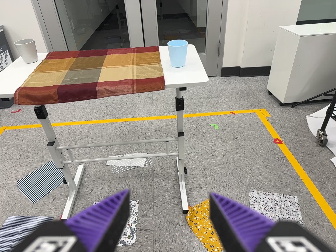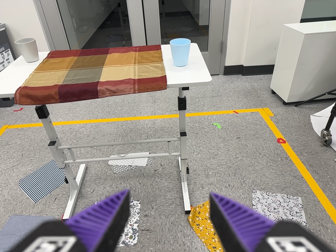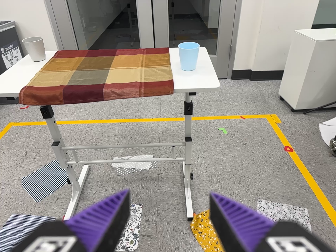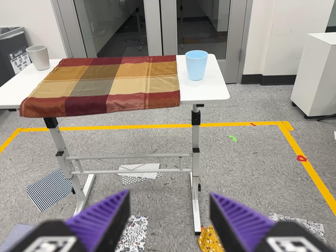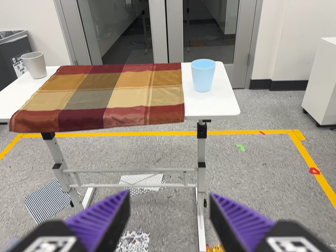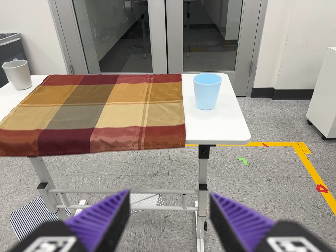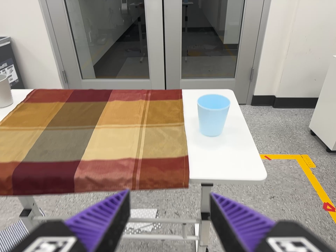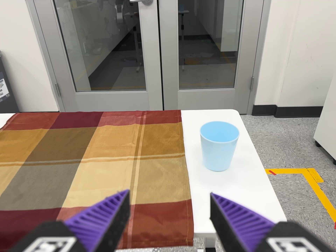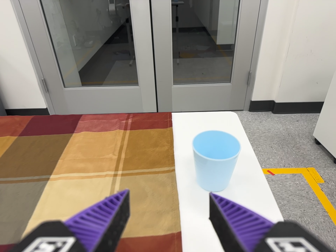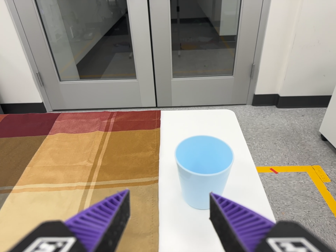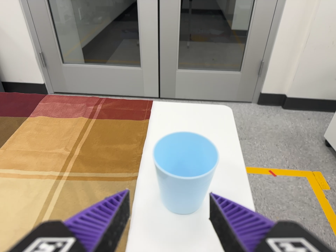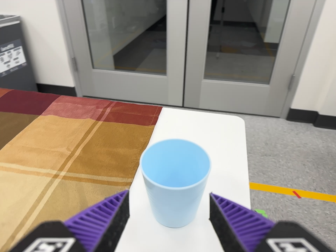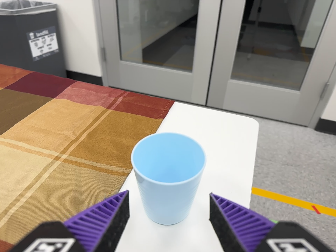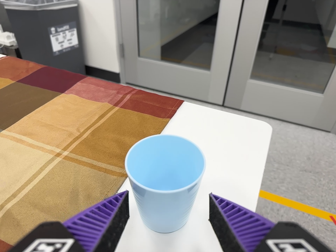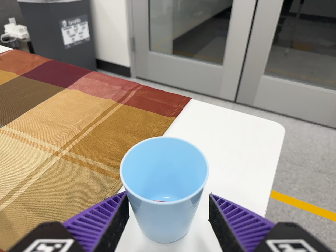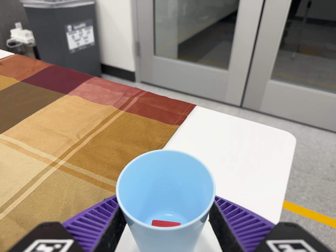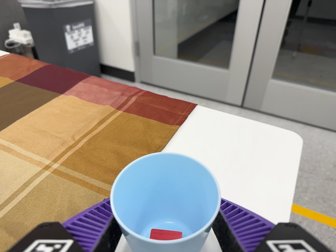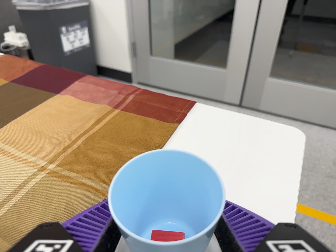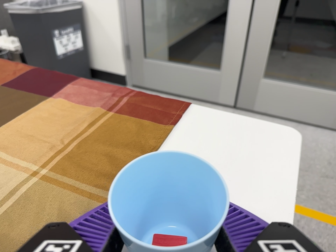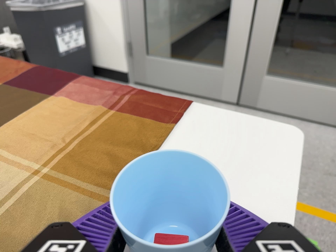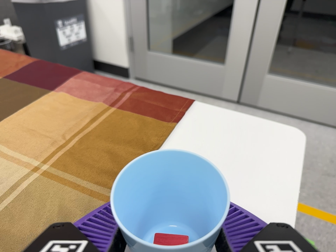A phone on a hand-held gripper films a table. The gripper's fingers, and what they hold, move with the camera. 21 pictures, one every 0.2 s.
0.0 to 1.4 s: The camera travels forward and toward the top of its view, about 50 cm, so what stands in front looms larger.
1.4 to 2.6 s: The camera pans to its left by about 15 degrees. It travels forward and to its right, about 30 cm, so what stands in front looms larger. It rolls about its line of sight by about 15 degrees, and the scene rotates clockwise.
2.6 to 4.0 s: The camera travels forward, about 8 cm, so what stands in front looms larger.
The film runs forward here.
